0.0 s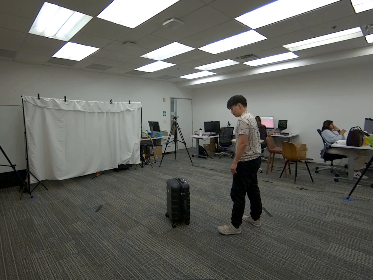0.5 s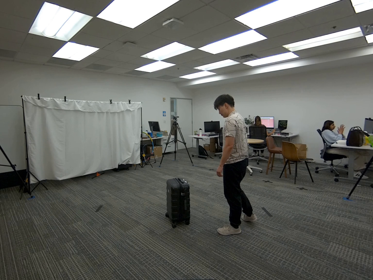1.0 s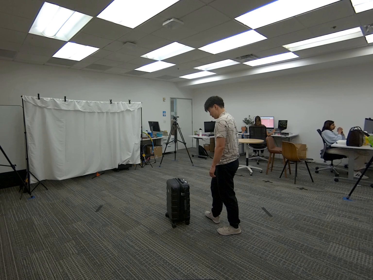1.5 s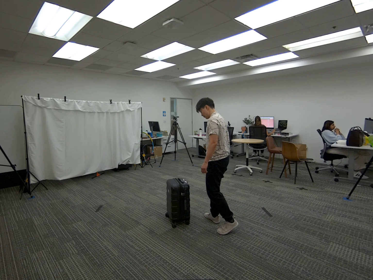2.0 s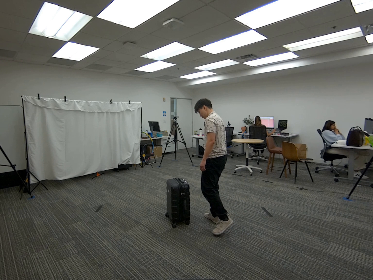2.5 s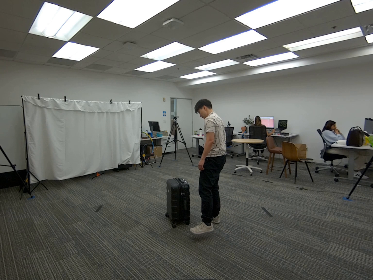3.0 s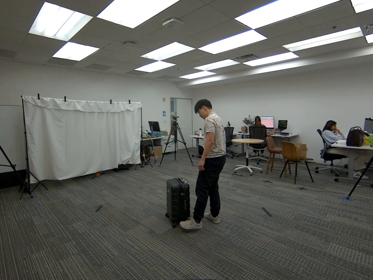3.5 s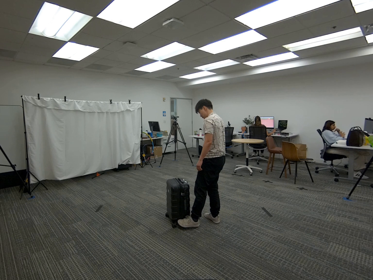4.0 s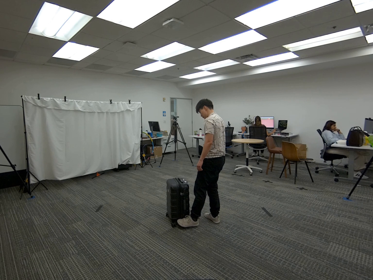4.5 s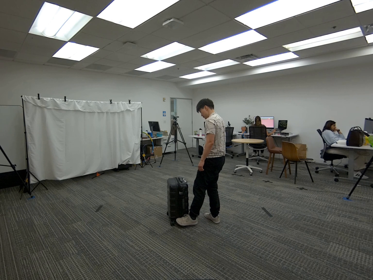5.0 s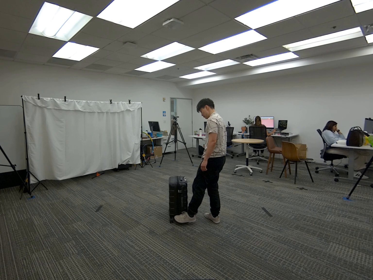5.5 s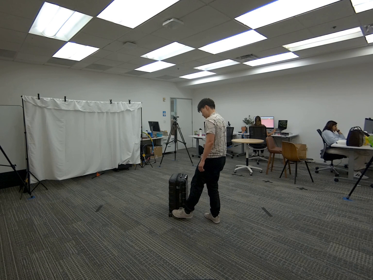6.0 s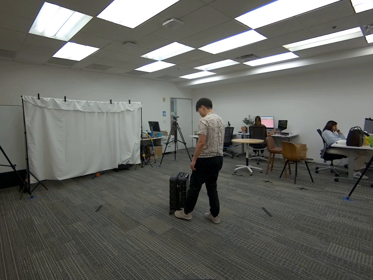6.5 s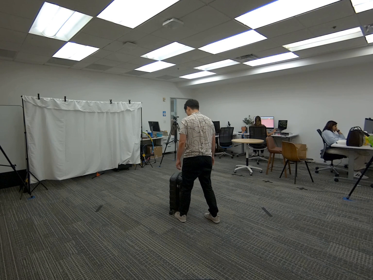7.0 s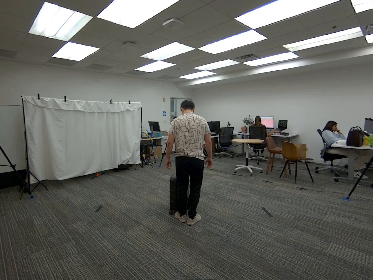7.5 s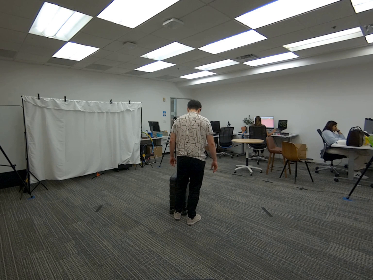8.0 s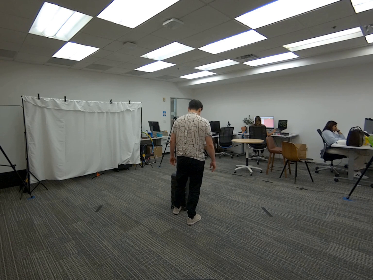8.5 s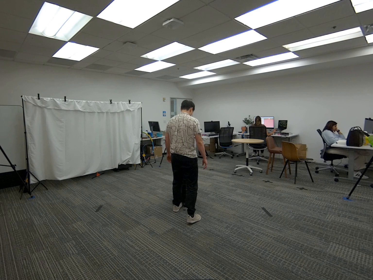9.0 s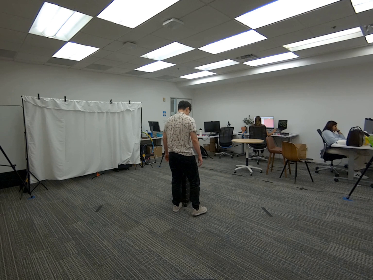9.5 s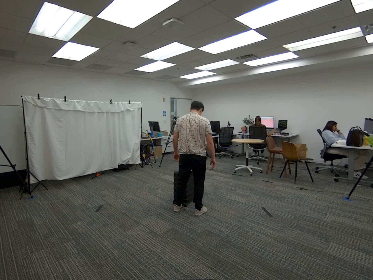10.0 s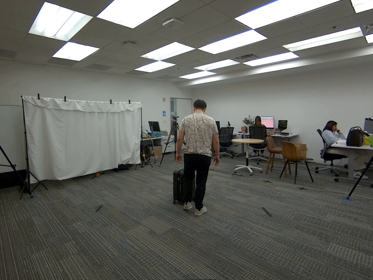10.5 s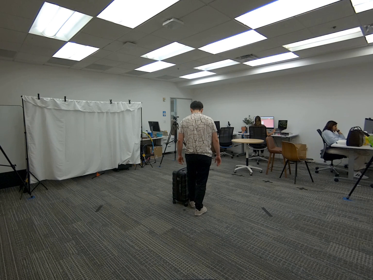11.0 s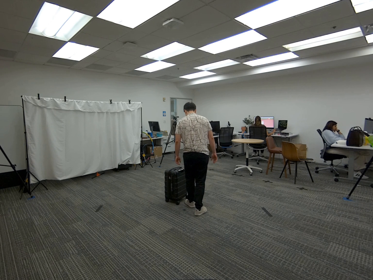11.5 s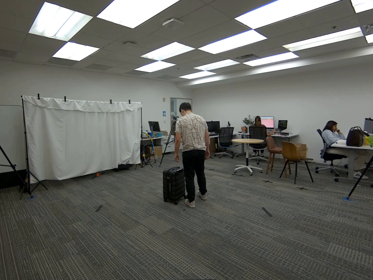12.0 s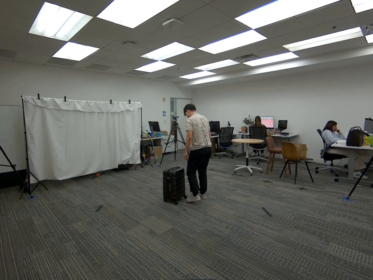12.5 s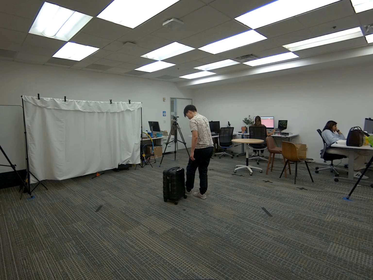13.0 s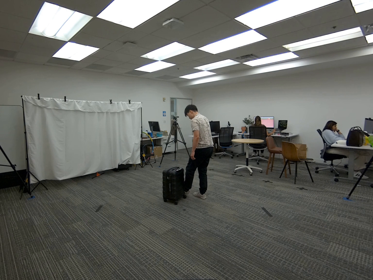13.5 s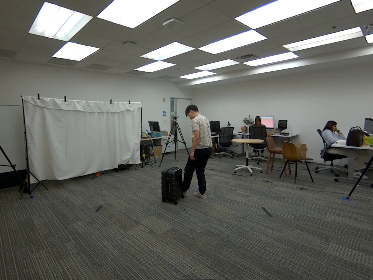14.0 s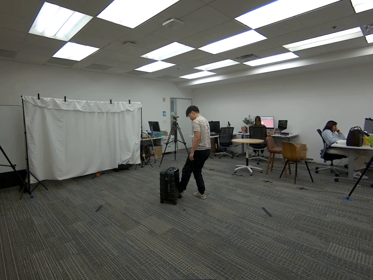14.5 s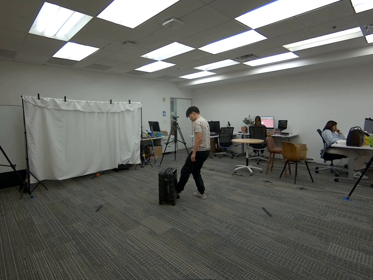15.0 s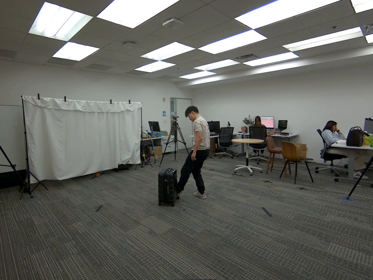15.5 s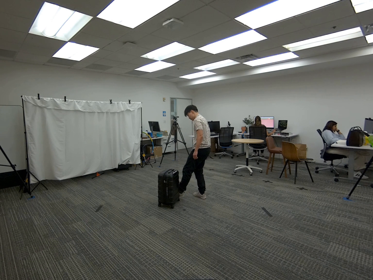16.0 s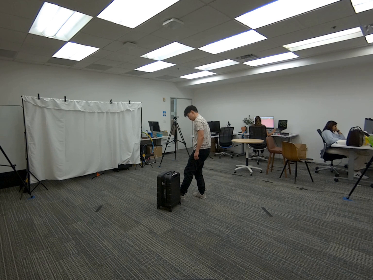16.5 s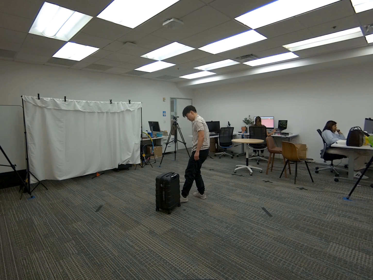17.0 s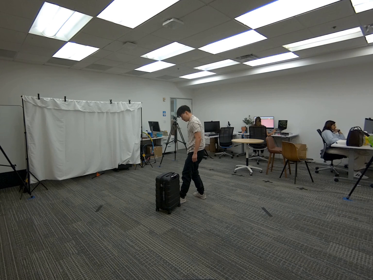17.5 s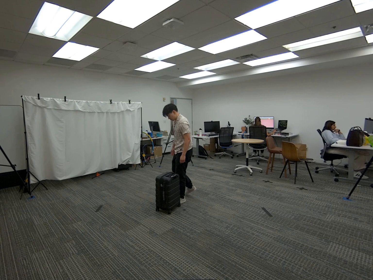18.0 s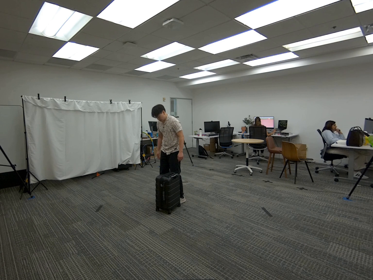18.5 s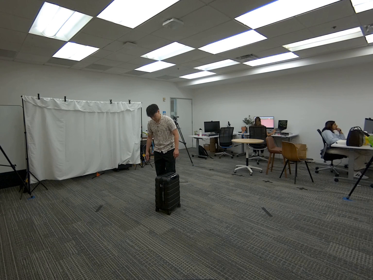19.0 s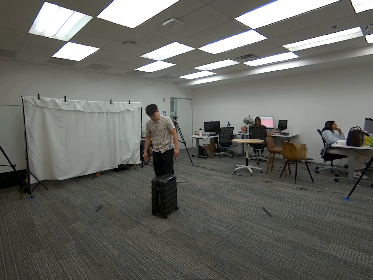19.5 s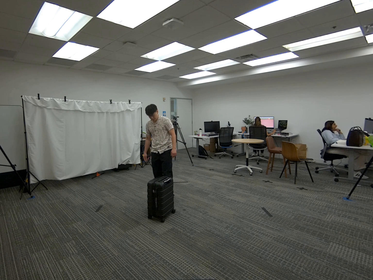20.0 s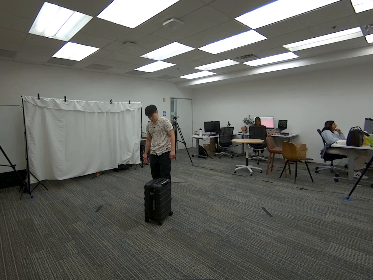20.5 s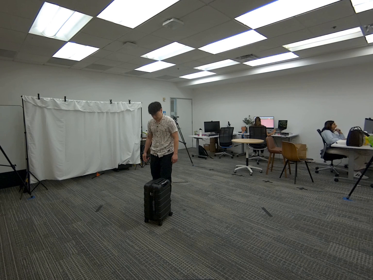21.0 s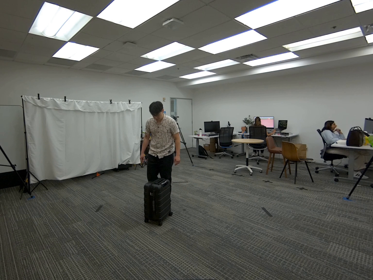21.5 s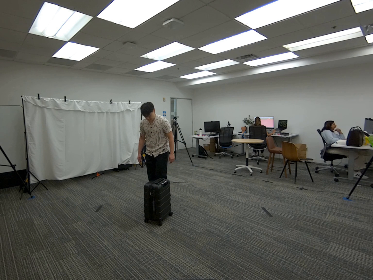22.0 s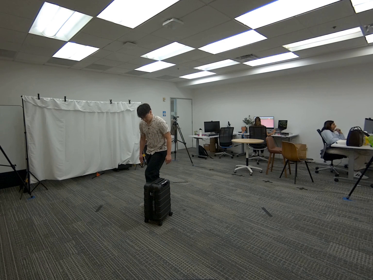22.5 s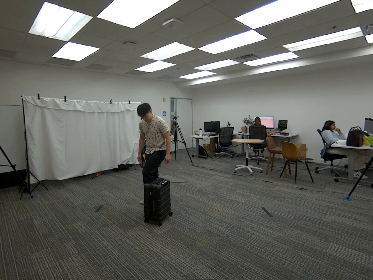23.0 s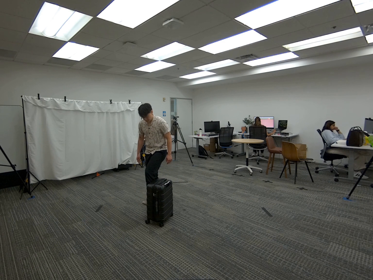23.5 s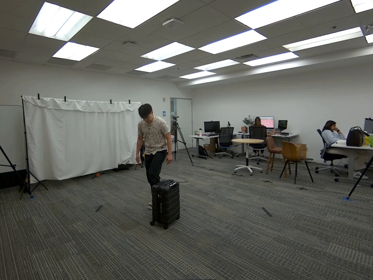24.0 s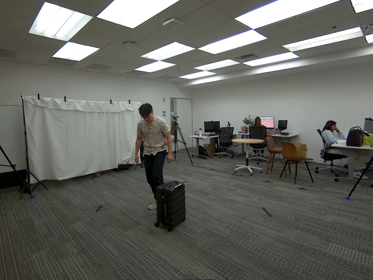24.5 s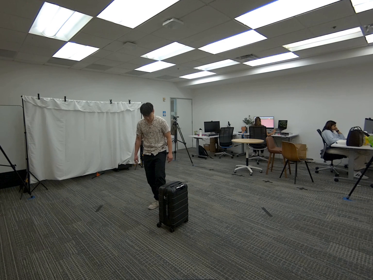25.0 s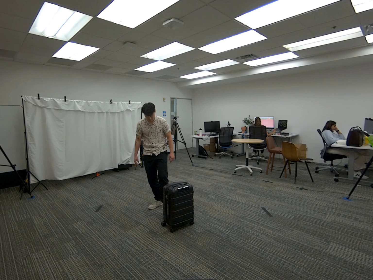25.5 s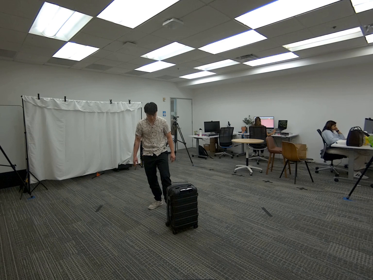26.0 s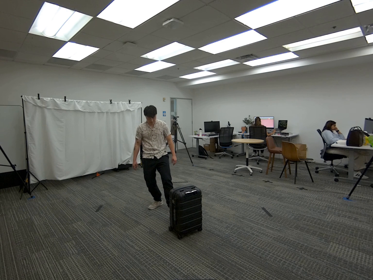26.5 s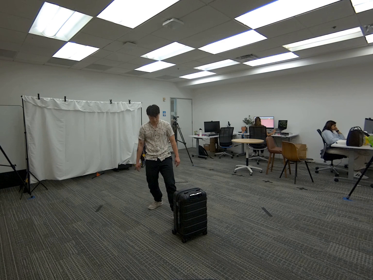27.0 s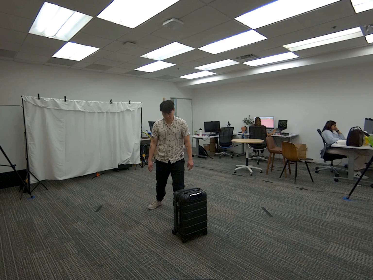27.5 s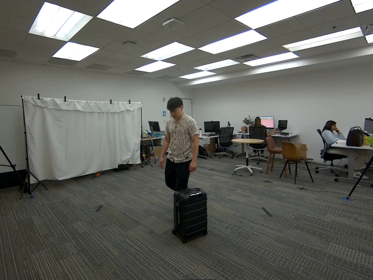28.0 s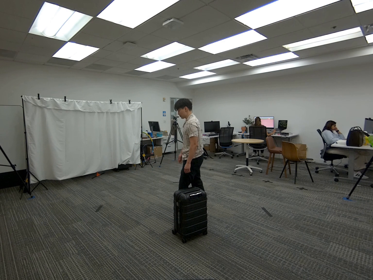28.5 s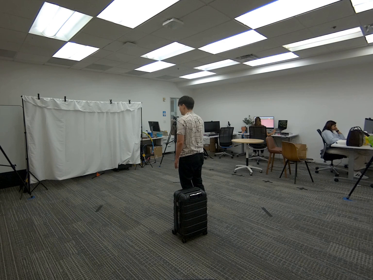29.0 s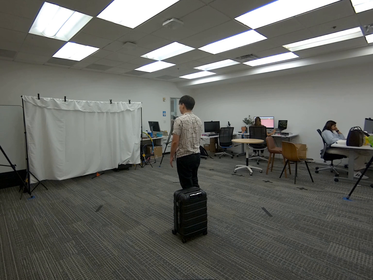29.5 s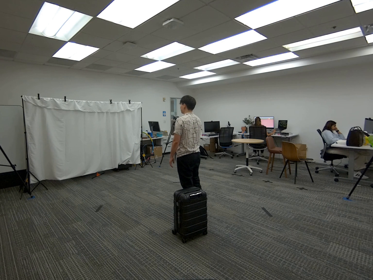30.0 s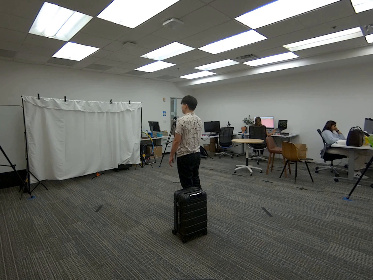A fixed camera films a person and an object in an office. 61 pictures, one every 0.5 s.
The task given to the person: Walk over to the luggage within the bounding area and using your left foot push the luggage within the bounding area. Step away when commplete.
